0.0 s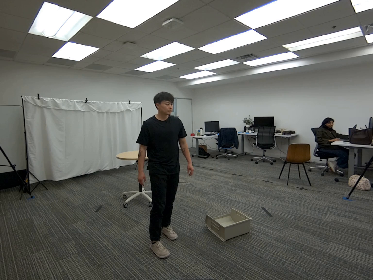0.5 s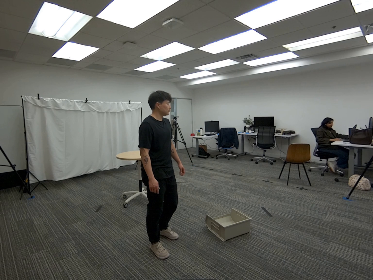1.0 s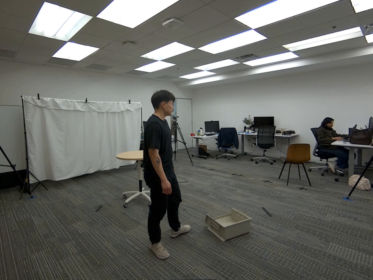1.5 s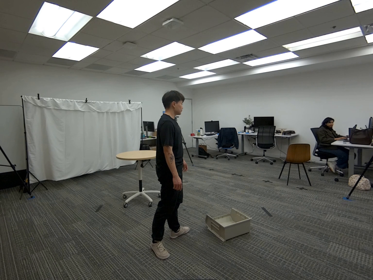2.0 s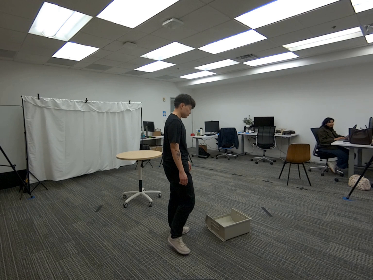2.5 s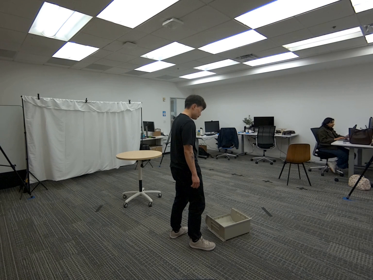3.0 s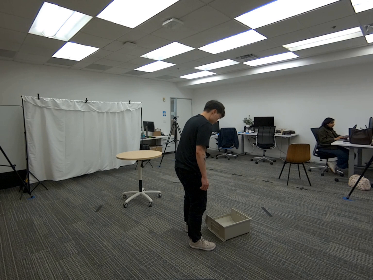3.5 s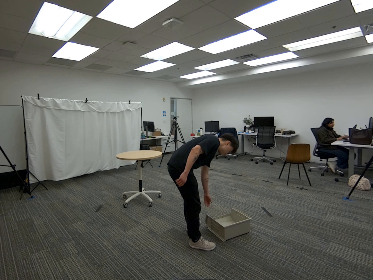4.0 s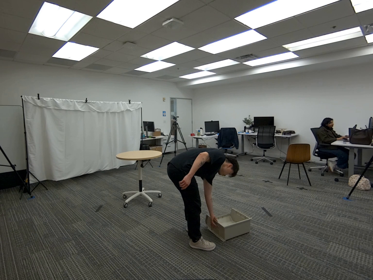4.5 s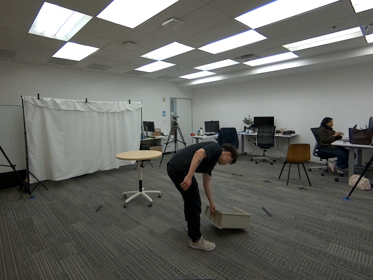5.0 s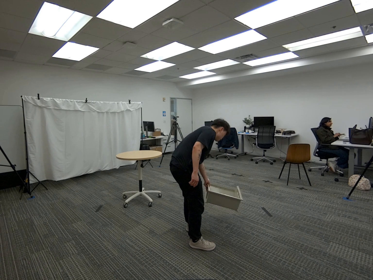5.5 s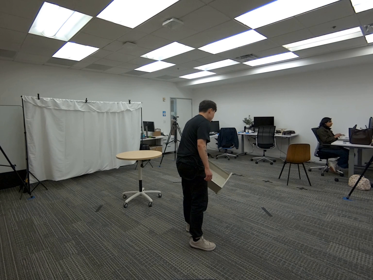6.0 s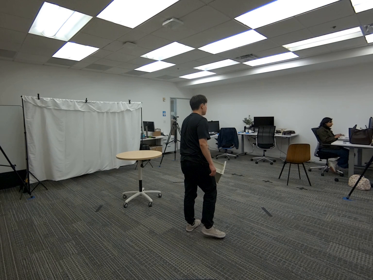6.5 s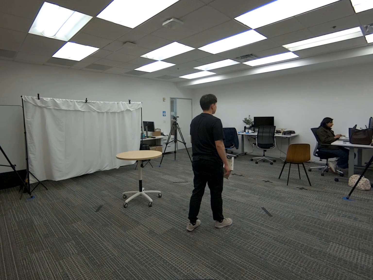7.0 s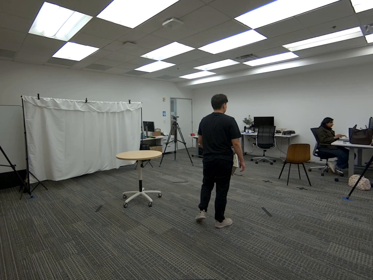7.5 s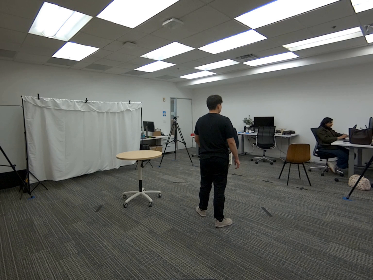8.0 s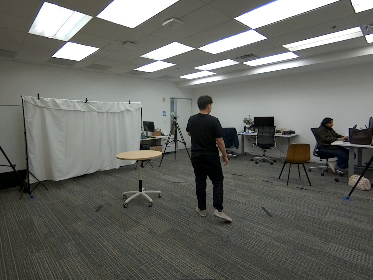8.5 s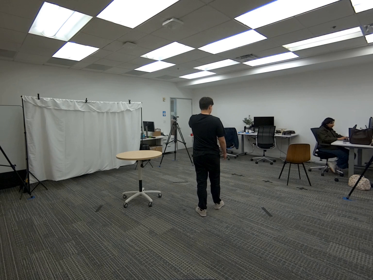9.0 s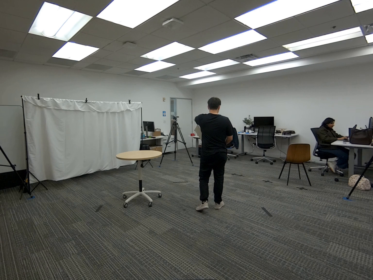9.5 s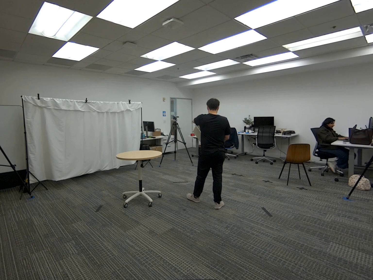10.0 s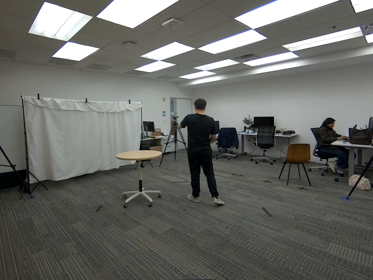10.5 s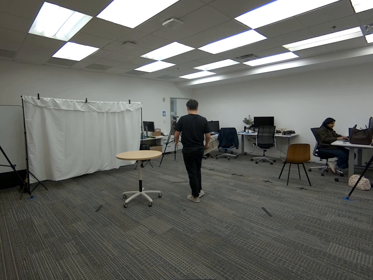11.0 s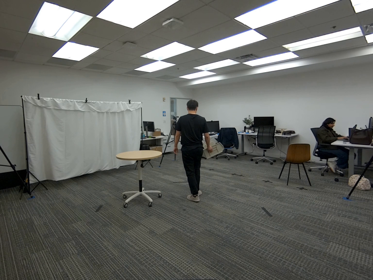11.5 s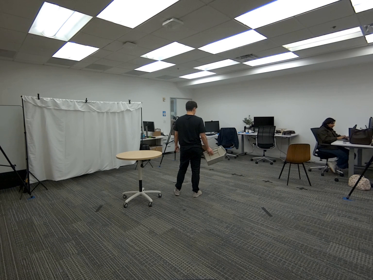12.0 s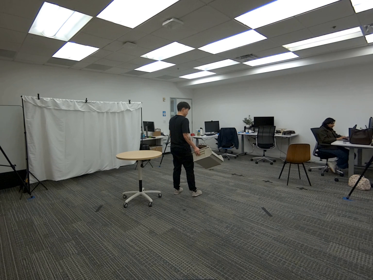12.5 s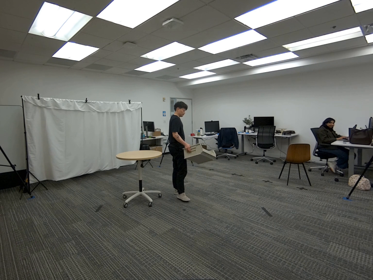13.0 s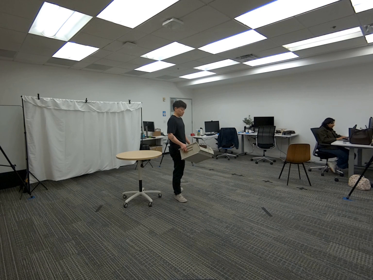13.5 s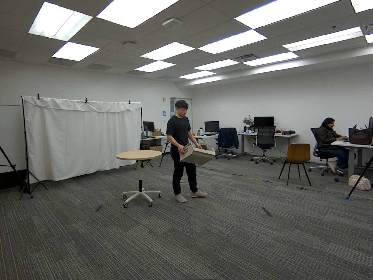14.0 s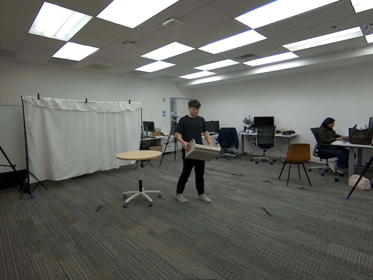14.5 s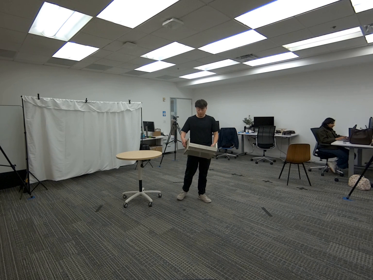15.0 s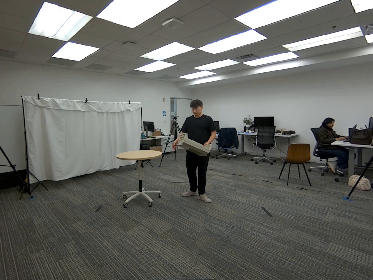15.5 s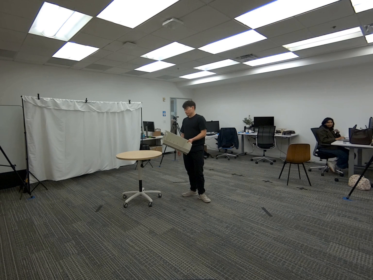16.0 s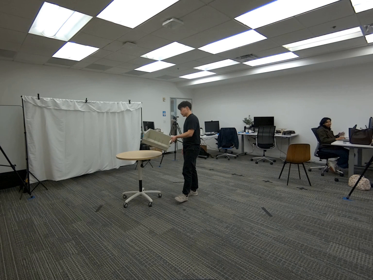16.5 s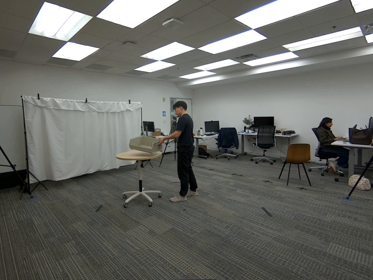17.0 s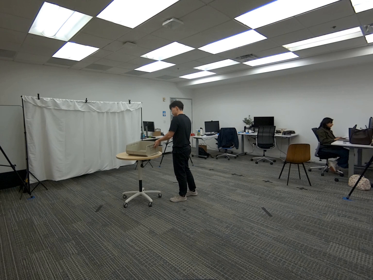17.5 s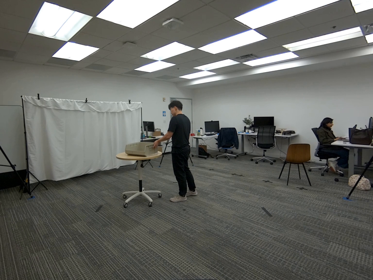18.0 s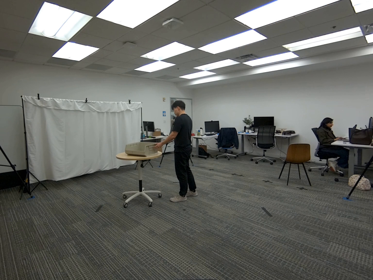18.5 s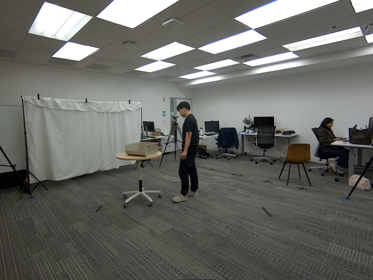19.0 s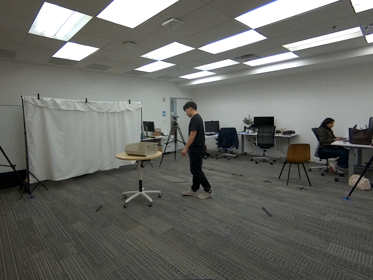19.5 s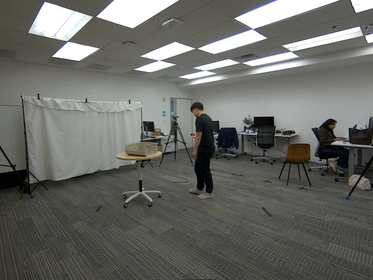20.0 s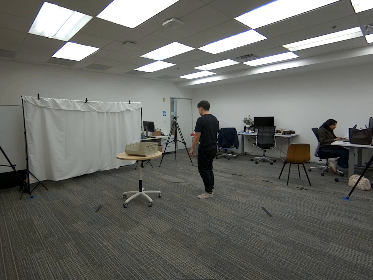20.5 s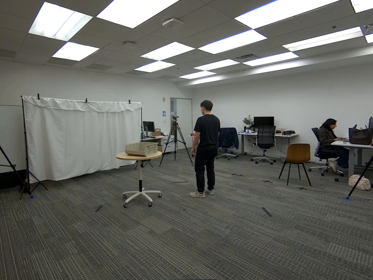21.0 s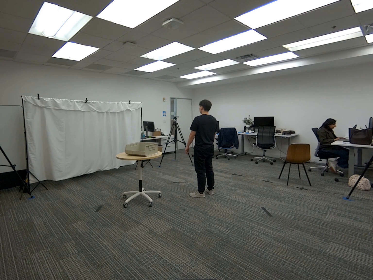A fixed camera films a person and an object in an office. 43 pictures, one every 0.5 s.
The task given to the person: Walk over to the beige bin on the ground and pick up the bin using your left hand and handover the bin to your right hand. Wallk within the bounding area and handover the bin back to the left hand and place the bin on the round table.
